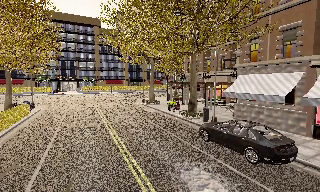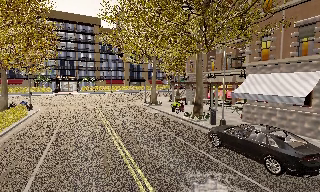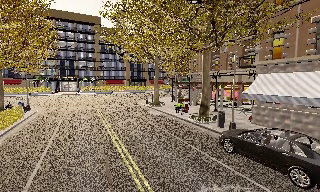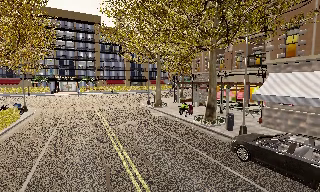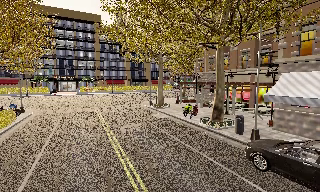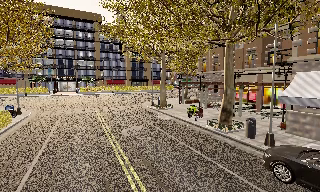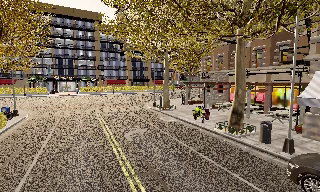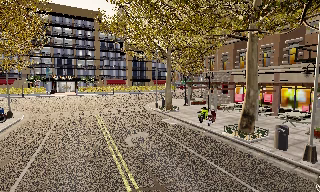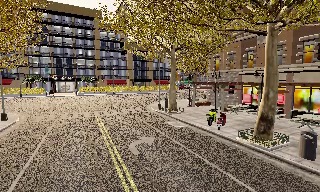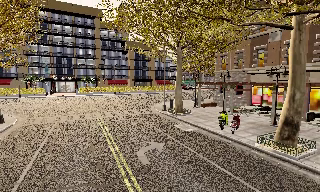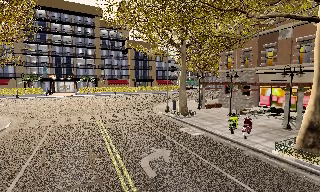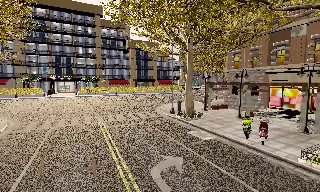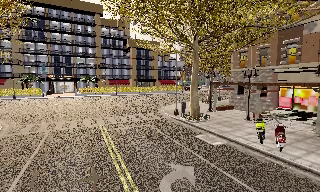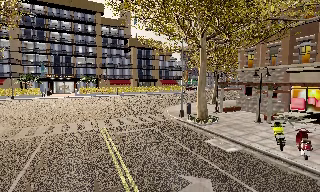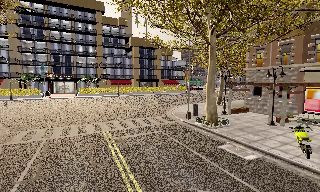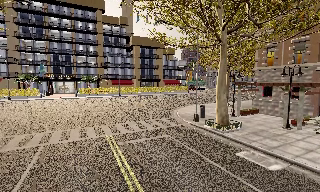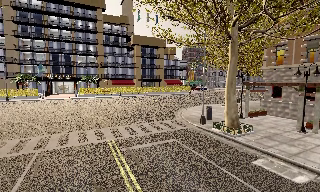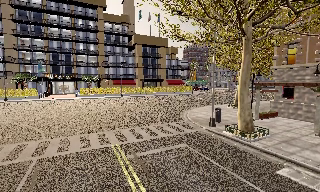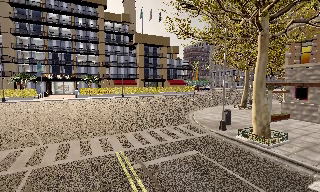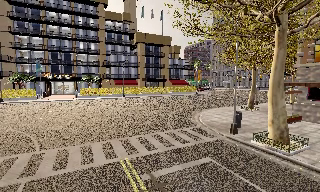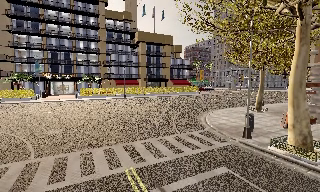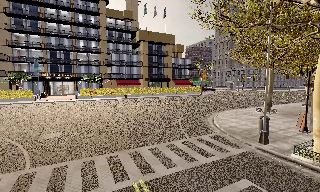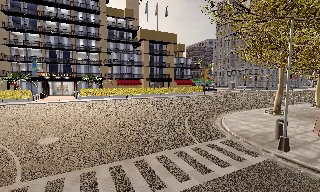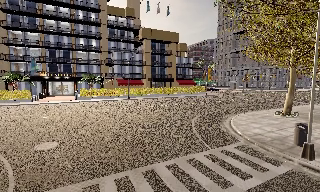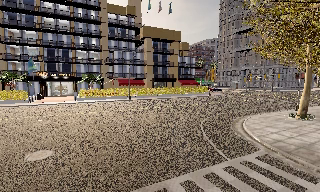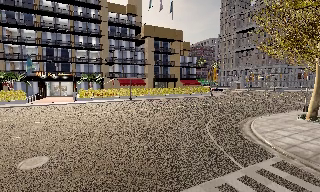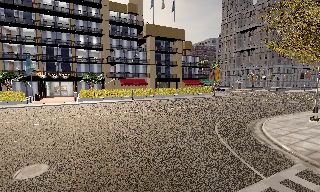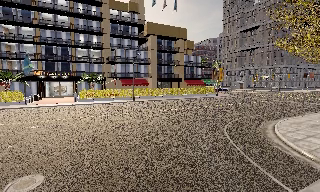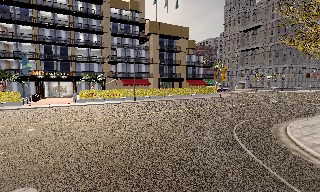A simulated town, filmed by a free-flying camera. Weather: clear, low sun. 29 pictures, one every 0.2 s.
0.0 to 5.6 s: The camera travels forward and to its left, about 25 m, so what stands in front looms larger.
The film runs backward here.
